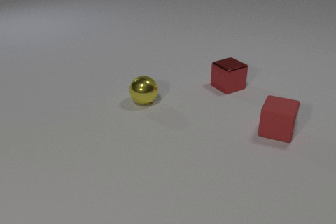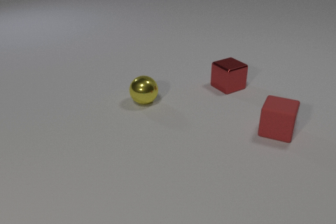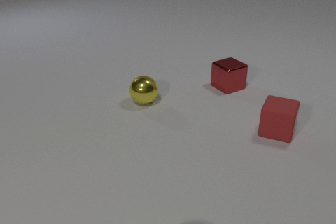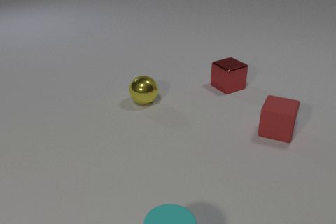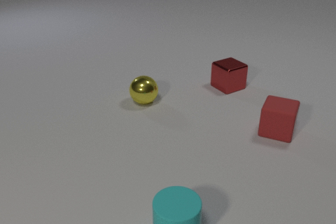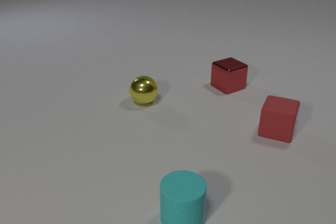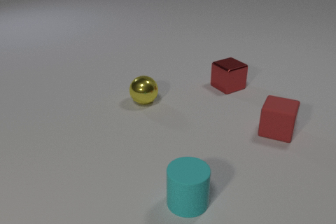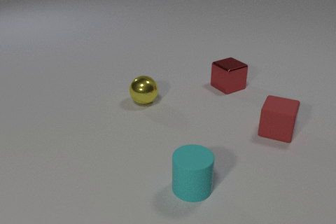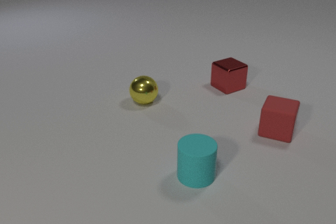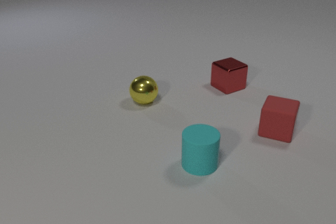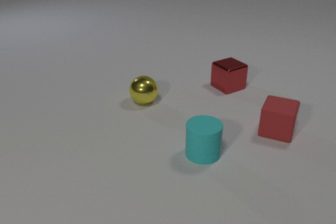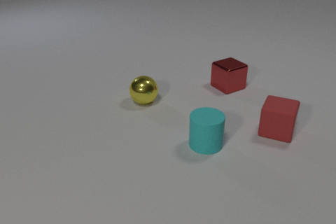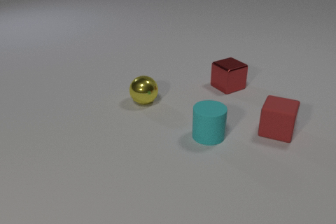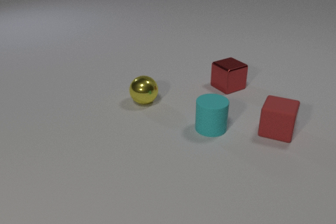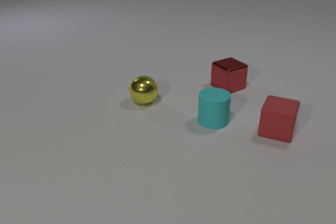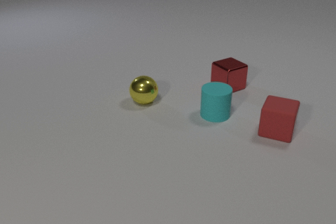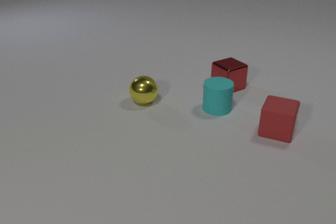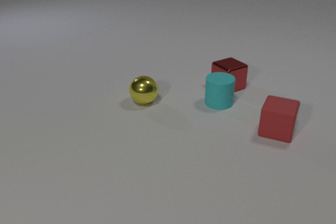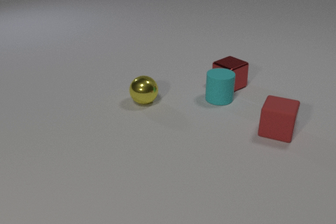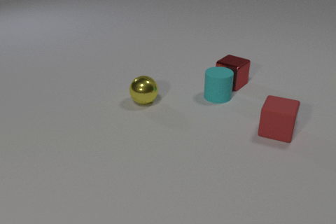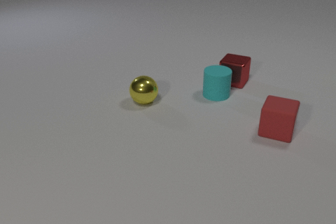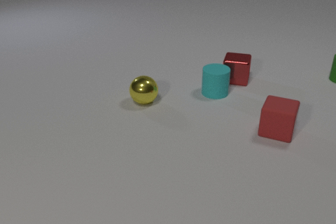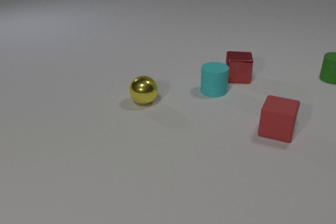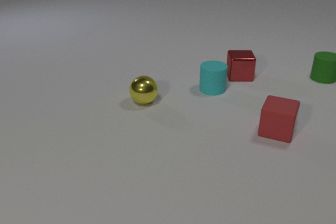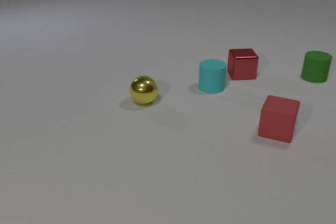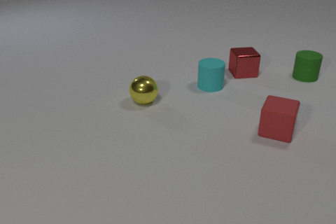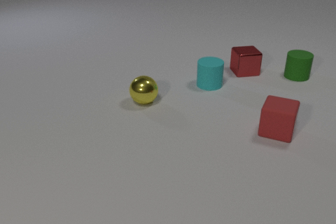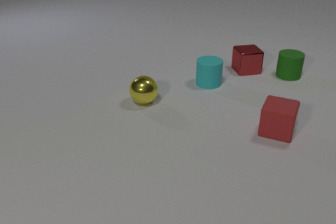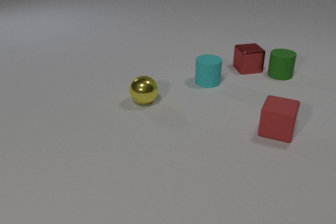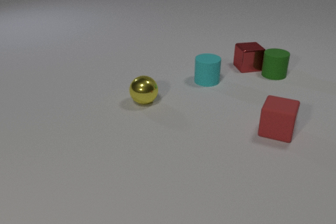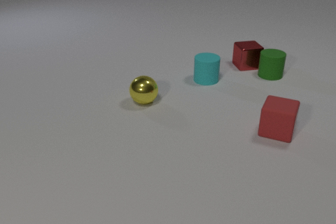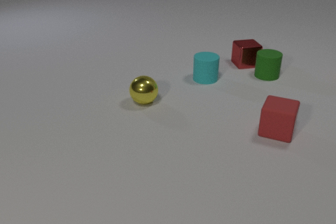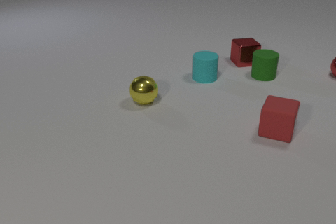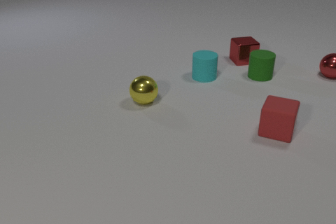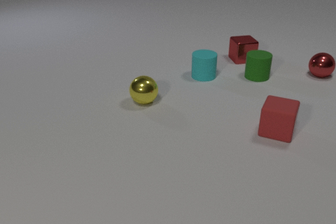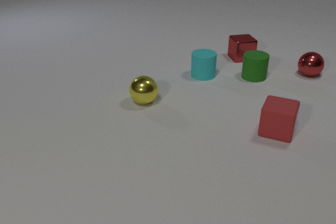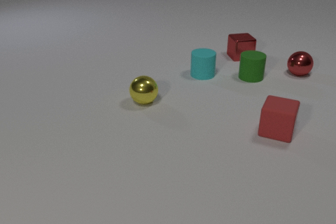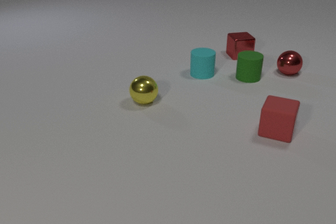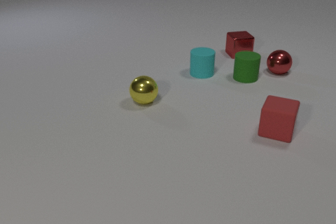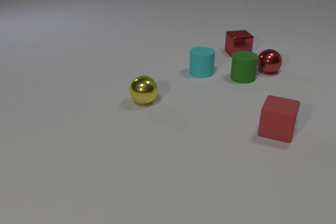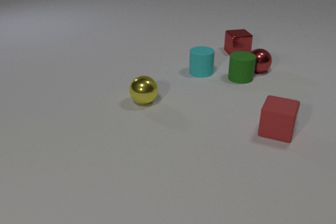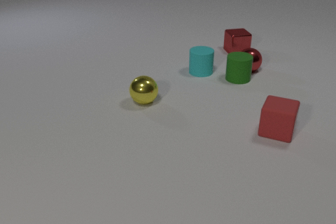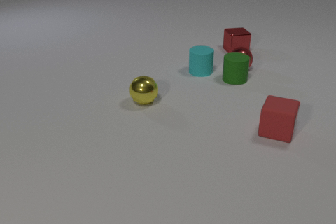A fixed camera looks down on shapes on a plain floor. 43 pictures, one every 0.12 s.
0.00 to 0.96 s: The cyan rubber cylinder comes in at the bottom edge, slides away from the camera.
0.96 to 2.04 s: The cyan rubber cylinder slides away from the camera.
2.04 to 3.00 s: The cyan rubber cylinder slides away from the camera. The red metal cube slides away from the camera and to the right, spins counterclockwise seen from above by about 60 degrees, its near face sliding to the right. The green rubber cylinder comes in at the right edge, slides to the left. The cyan rubber cylinder and the red metal cube collide.
3.00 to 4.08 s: The cyan rubber cylinder slides away from the camera. The red metal cube slides away from the camera. The green rubber cylinder slides to the left. The red metal sphere comes in at the right edge, rolls to the left. The red metal cube and the green rubber cylinder collide.
4.08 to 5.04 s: The cyan rubber cylinder slides away from the camera. The red metal cube slides away from the camera. The green rubber cylinder slides to the left and toward the camera. The red metal sphere rolls to the left. The green rubber cylinder and the red metal sphere collide.
What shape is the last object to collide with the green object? sphere.
What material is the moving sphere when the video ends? metal.
What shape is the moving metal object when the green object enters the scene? cube.
